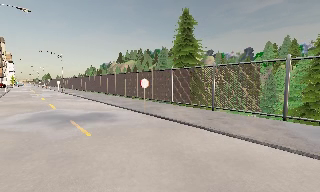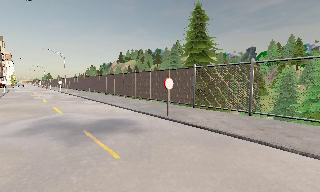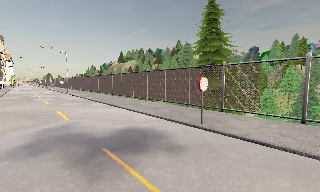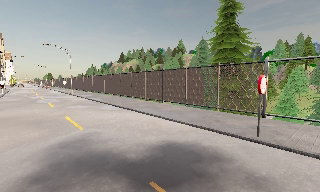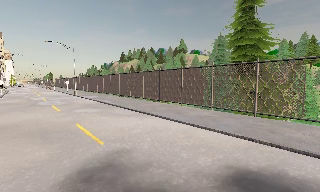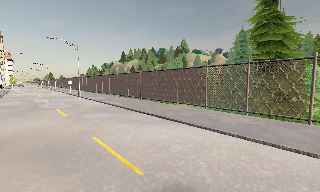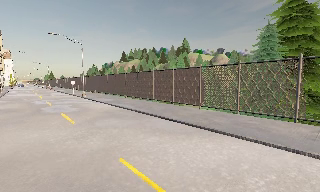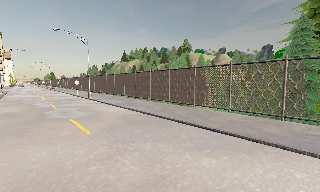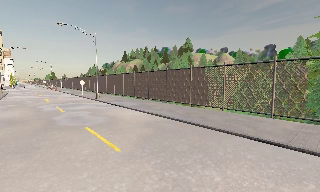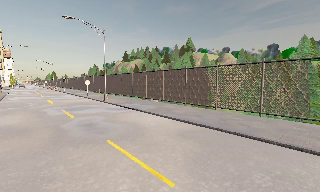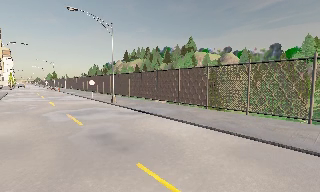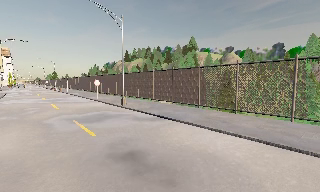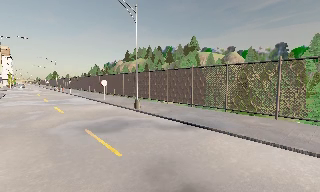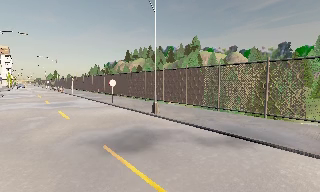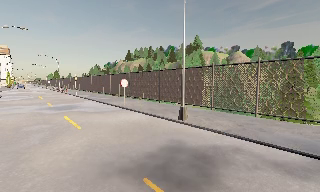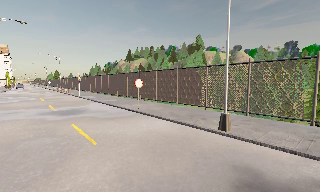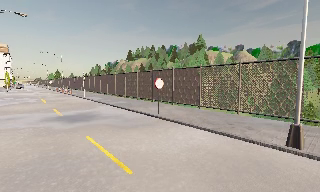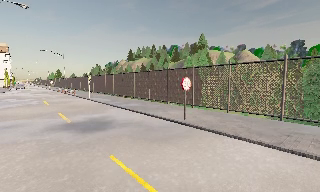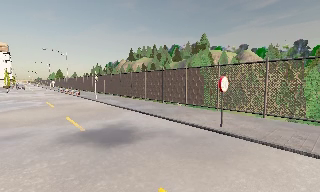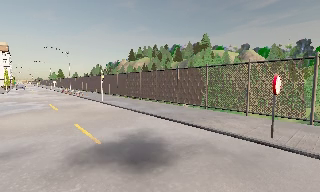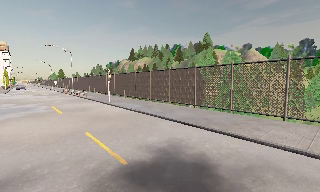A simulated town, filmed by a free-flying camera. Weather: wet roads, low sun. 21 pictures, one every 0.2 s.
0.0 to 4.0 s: The camera travels forward and to its left, about 45 m, so what stands in front looms larger.
The film runs backward here.
